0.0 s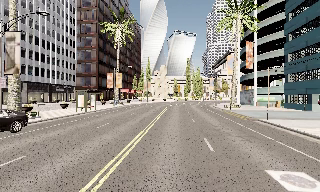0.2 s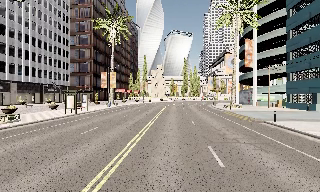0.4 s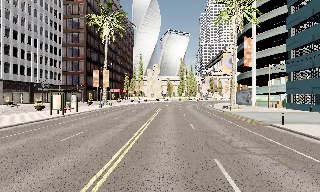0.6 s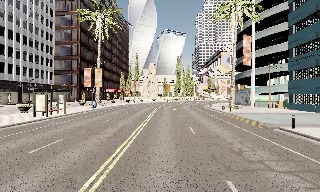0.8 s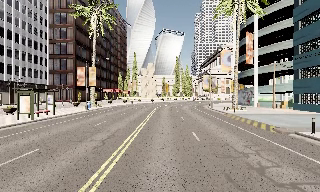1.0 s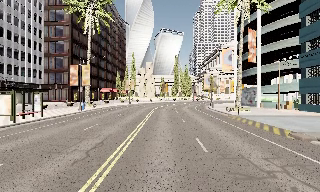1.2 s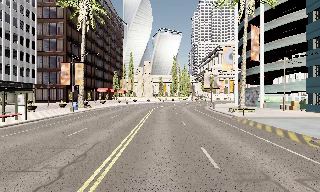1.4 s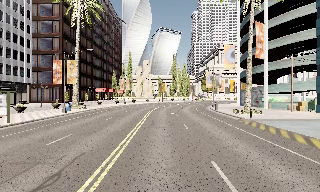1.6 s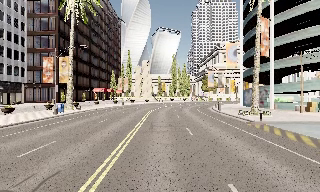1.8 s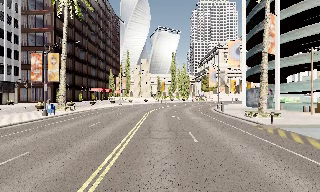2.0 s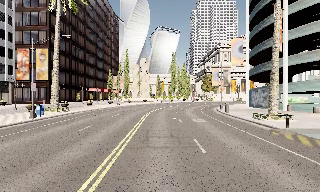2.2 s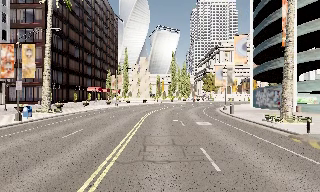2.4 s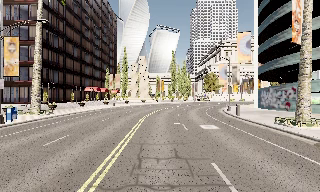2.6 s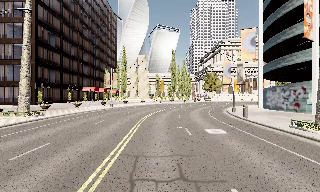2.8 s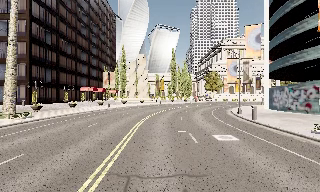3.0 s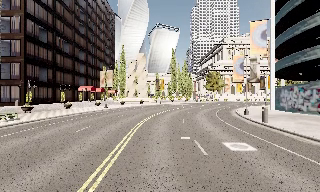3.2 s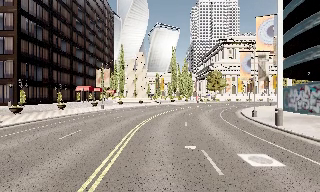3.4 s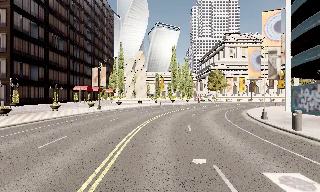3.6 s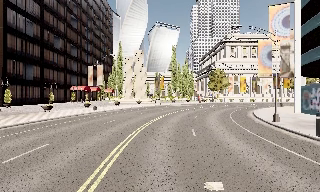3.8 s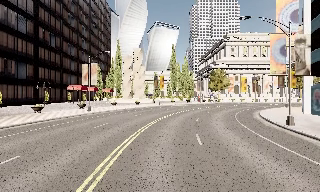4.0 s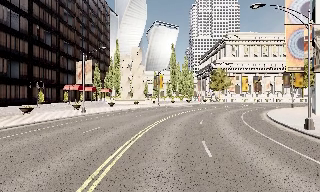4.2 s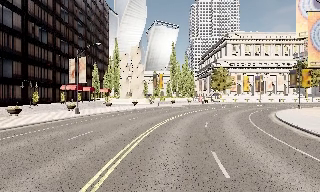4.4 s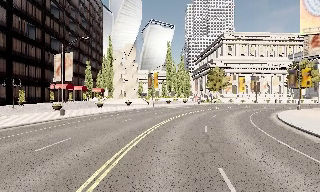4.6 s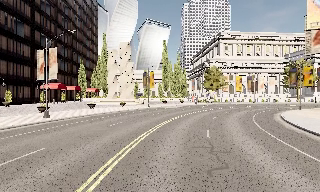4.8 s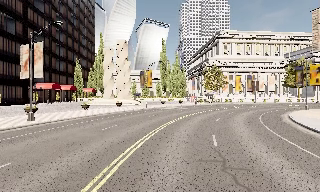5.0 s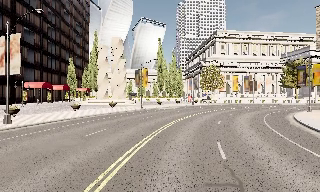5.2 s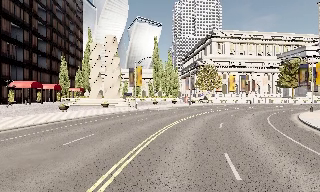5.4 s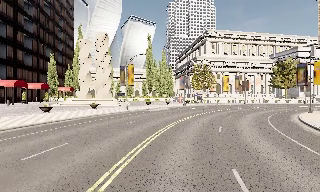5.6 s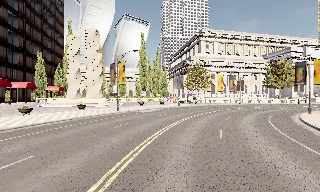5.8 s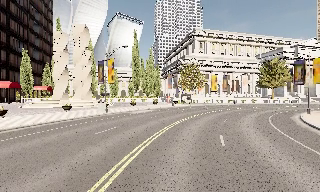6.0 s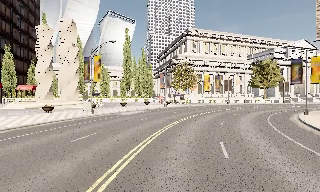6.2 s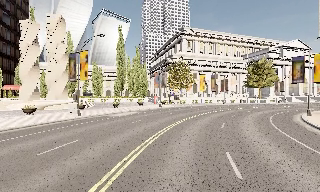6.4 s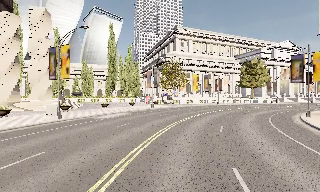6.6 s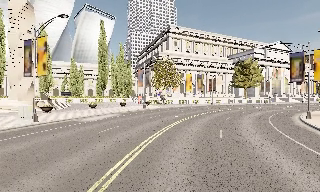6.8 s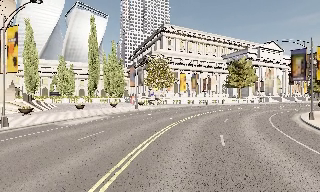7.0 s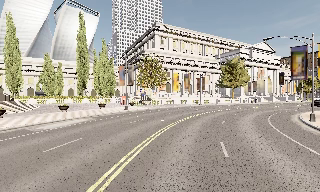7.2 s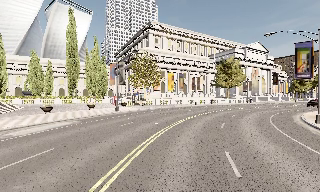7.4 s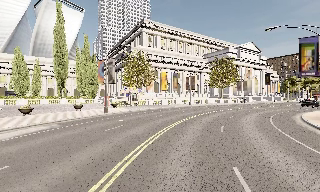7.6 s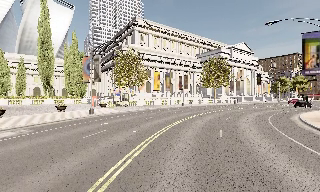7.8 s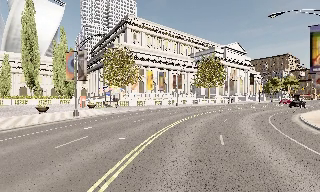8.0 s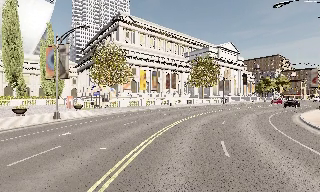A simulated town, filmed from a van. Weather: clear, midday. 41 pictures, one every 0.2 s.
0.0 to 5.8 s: The camera swings to its right by about 20 degrees, and the scene slides to the left. It travels forward, about 45 m, so what stands in front looms larger.
5.8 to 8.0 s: The camera swings to its right by about 25 degrees, and the scene slides to the left. It travels forward, about 17 m, so what stands in front looms larger.
The film runs forward here.
